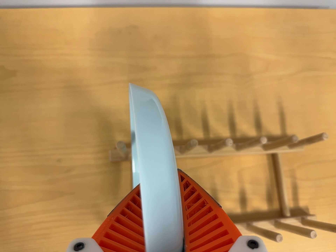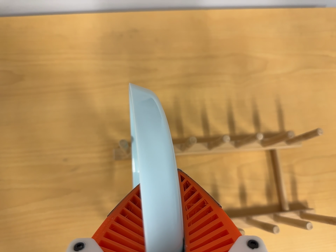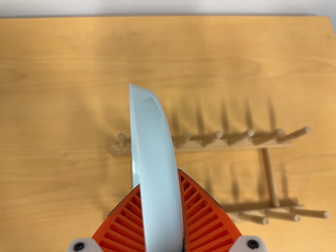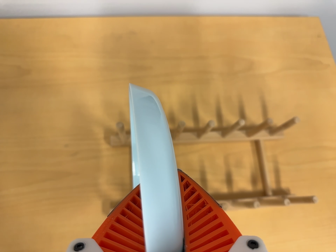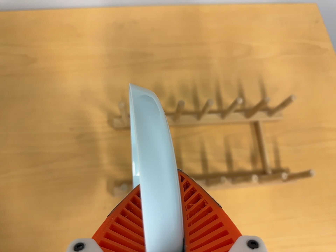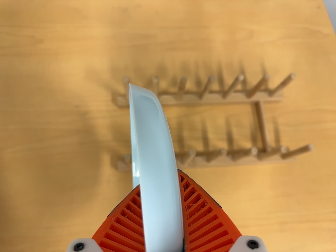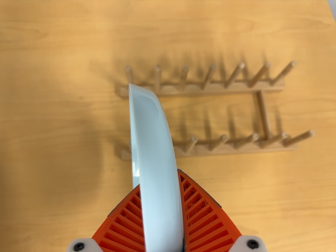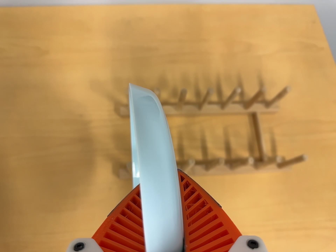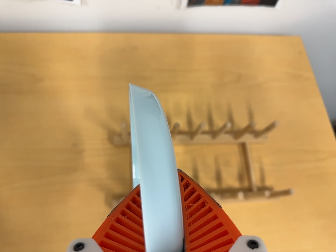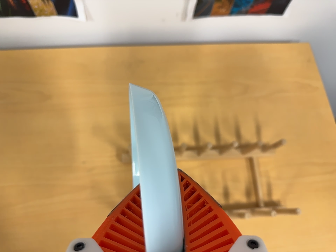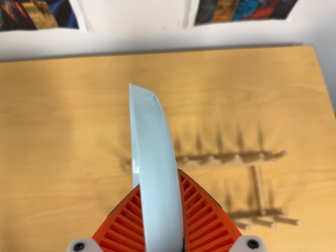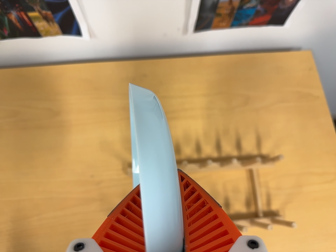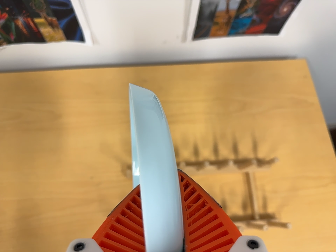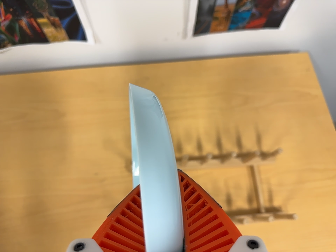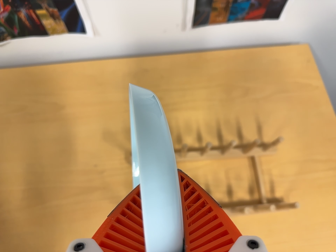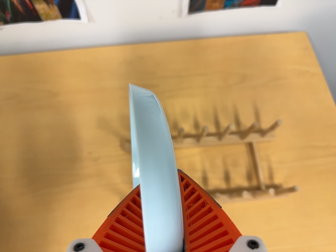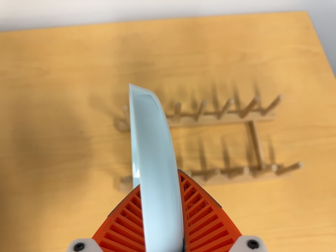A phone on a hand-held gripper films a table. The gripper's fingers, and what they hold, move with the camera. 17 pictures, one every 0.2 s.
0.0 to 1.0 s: The camera travels toward the bottom of its view and backward, about 12 cm, so close, fixed things drift upward.
1.0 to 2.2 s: The camera travels toward the top of its view, about 14 cm, so close, fixed things drift downward.
2.2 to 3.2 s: The camera travels toward the bottom of its view, about 12 cm, so close, fixed things drift upward.
The film runs backward here.
